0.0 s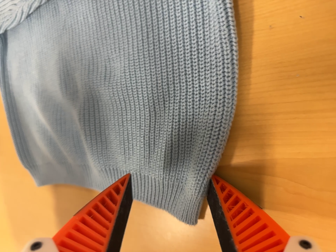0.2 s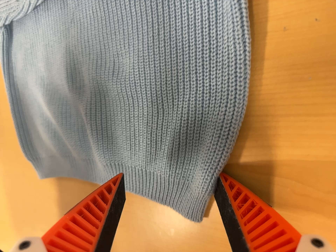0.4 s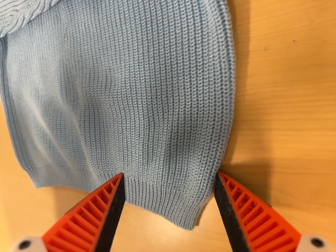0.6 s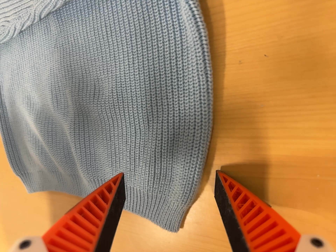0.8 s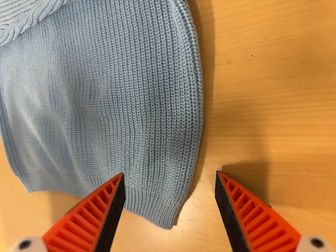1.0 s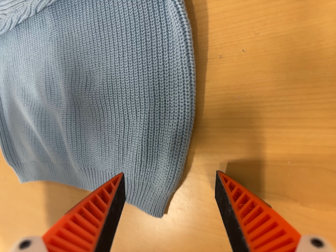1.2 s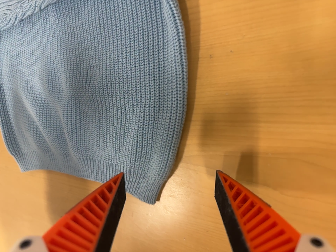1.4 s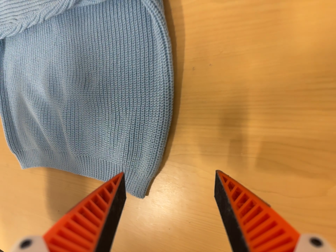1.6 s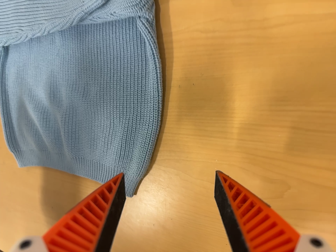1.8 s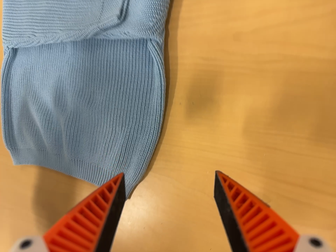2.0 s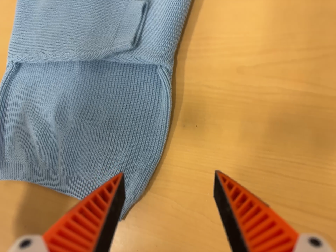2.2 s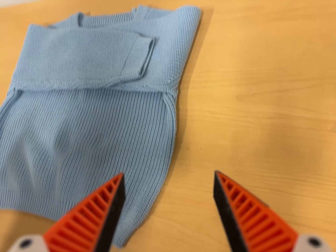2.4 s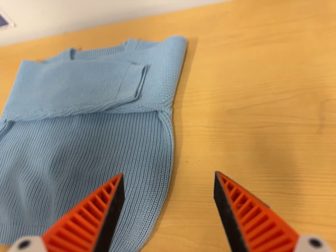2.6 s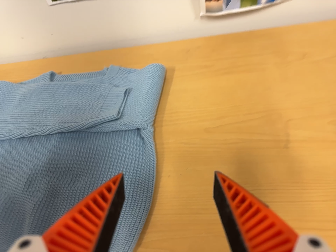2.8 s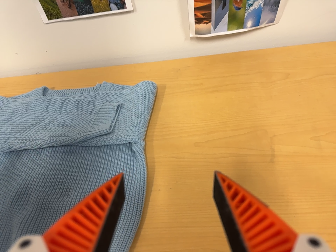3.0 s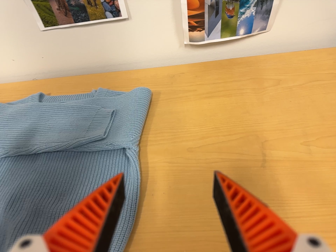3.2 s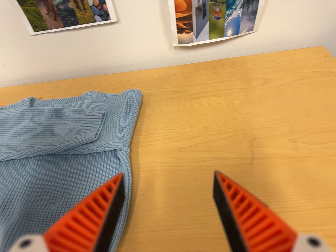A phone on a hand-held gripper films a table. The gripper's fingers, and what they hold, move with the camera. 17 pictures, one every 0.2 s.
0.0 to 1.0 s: The camera shifts only a little, or ends up much as it began.
1.0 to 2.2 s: The camera pans to its right by about 15 degrees. It travels backward and to its left, about 18 cm, so what stands in front gets smaller. Its aim tips toward the top of its view by about 20 degrees, and the scene shifts downward. It rolls about its line of sight by about 15 degrees, and the scene rotates clockwise.
2.2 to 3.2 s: The camera swings to its right by about 15 degrees, and the scene slides to the left. It travels toward the bottom of its view, backward and to its left, about 10 cm. Its aim tips toward the top of its view by about 25 degrees, and the scene shifts downward.
The film runs backward here.
